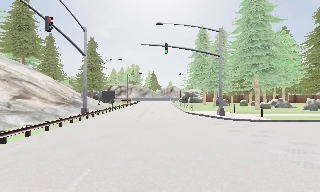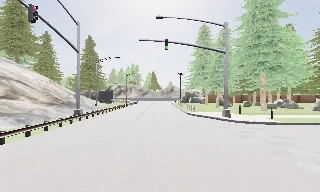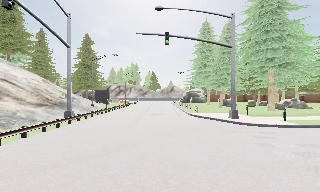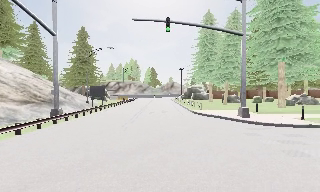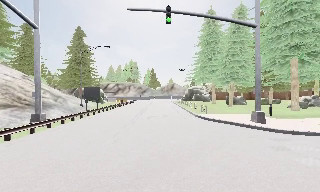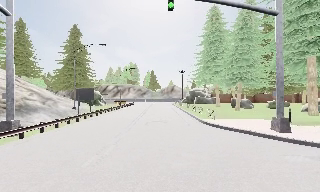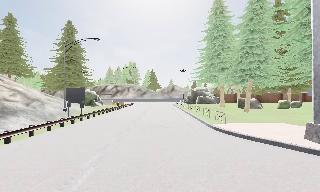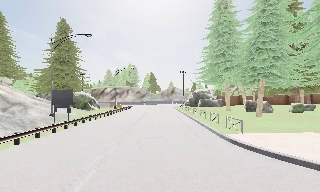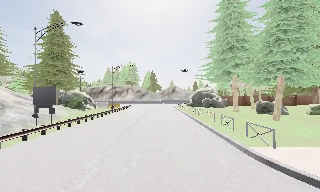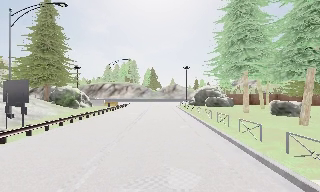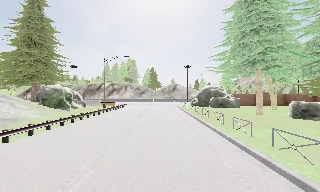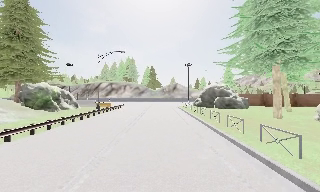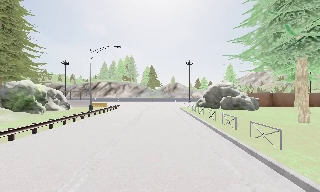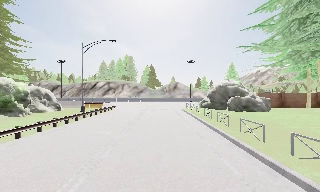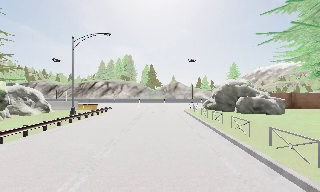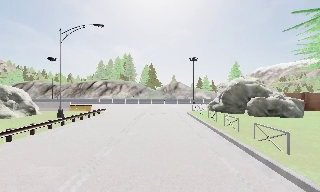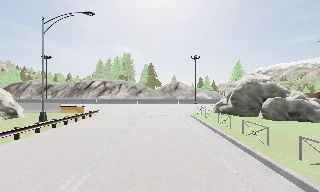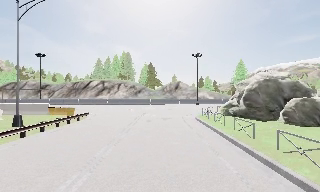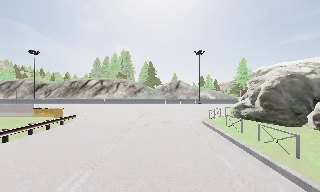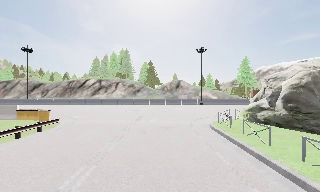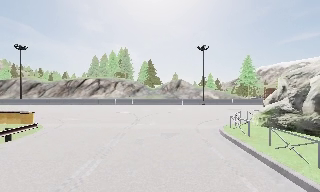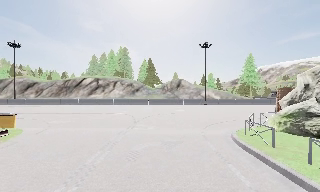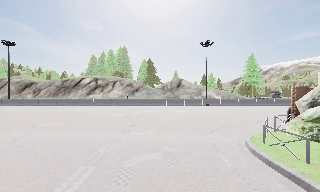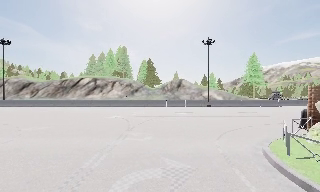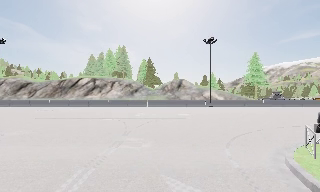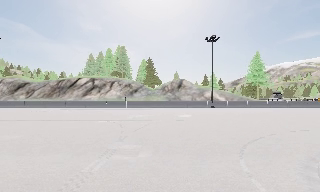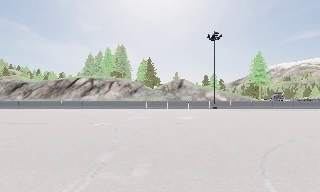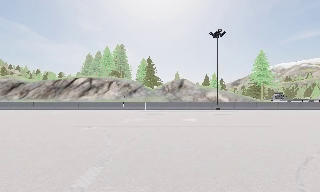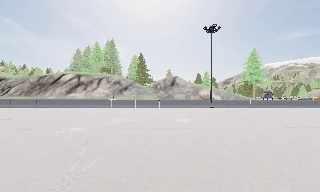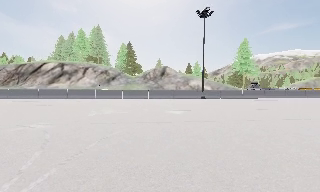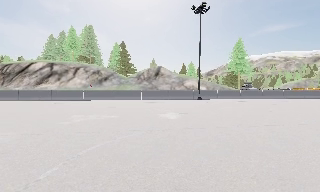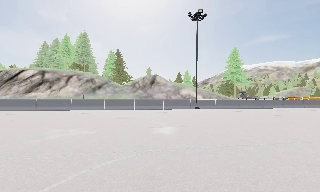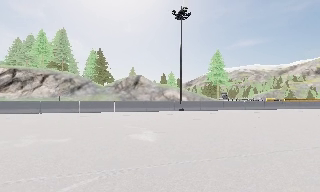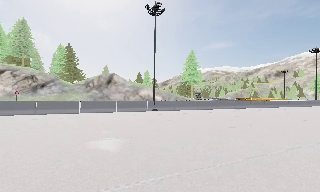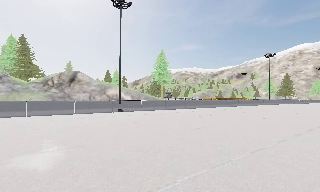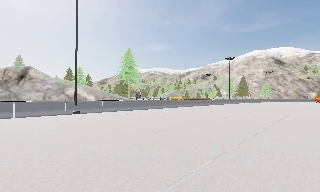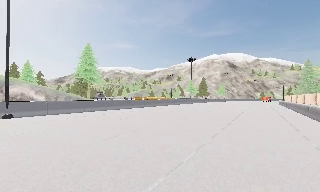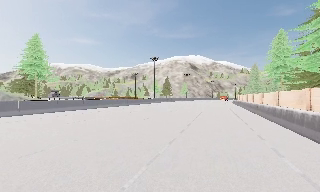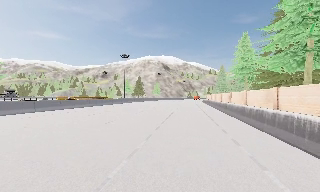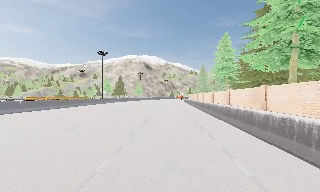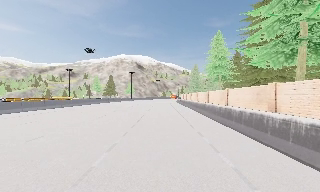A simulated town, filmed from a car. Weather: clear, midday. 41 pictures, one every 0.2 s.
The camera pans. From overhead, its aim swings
clockwise.
The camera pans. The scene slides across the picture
to the left.
0.0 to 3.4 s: The camera travels forward, about 30 m, so what stands in front looms larger.
3.4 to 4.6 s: The camera travels forward, about 9 m, so what stands in front looms larger. It loses speed.
4.6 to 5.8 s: The camera travels forward, about 7 m, so what stands in front looms larger.
5.8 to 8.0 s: The camera pans to its right, which is clockwise from overhead, by about 80 degrees. It travels forward, about 14 m.
The film runs forward here.
